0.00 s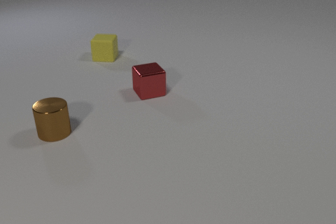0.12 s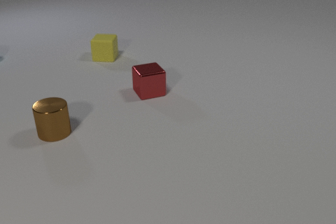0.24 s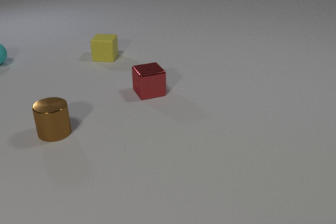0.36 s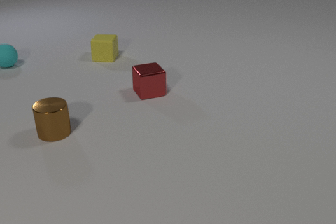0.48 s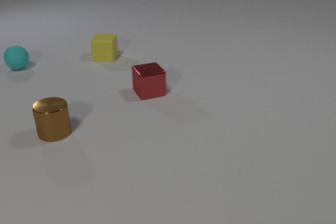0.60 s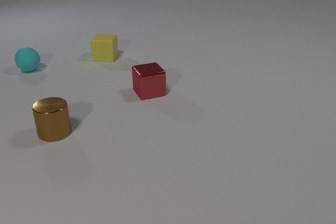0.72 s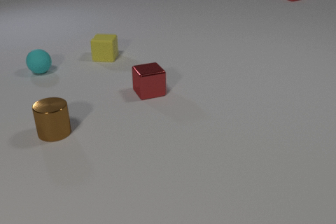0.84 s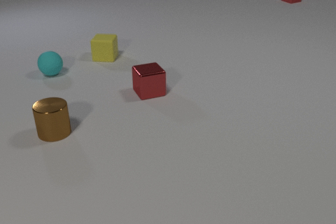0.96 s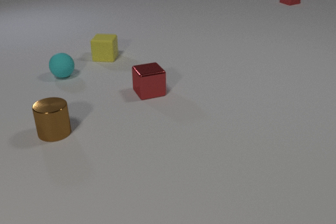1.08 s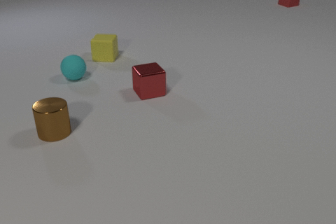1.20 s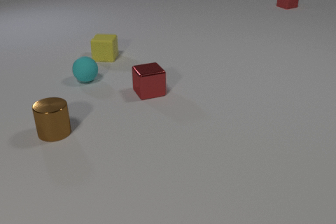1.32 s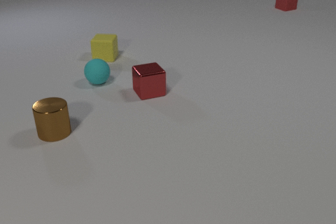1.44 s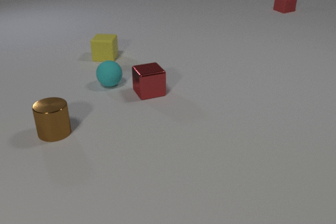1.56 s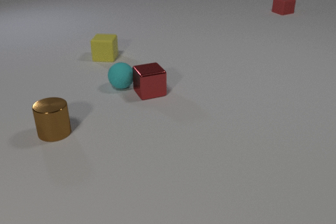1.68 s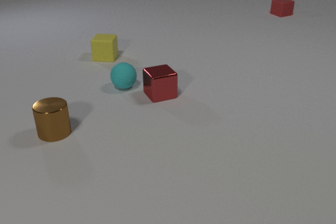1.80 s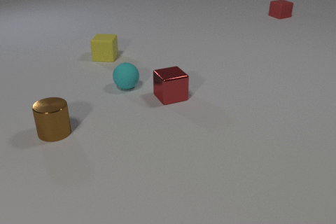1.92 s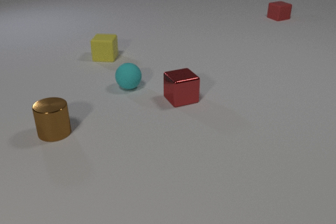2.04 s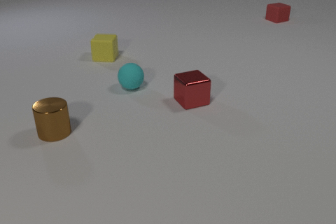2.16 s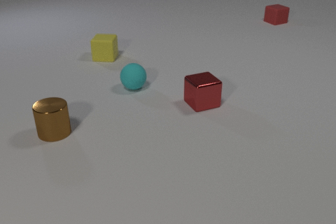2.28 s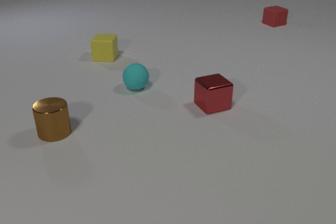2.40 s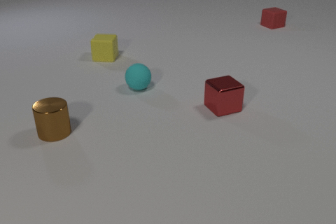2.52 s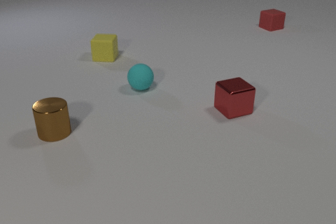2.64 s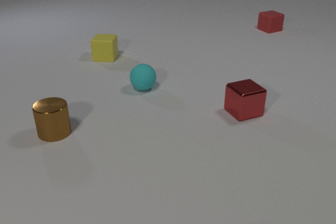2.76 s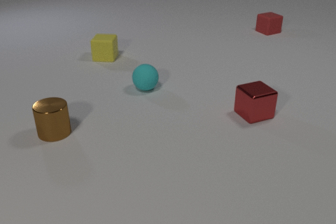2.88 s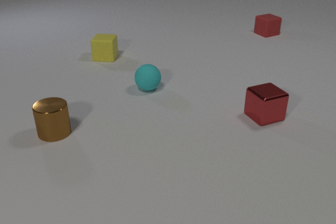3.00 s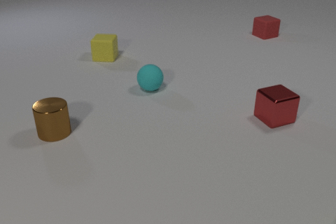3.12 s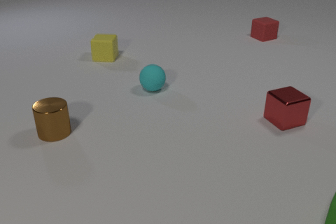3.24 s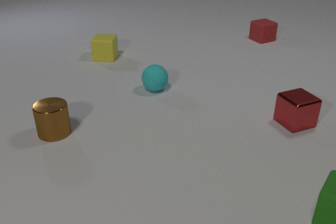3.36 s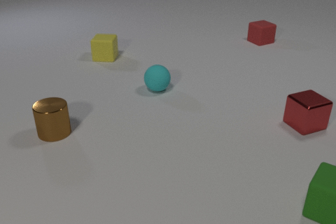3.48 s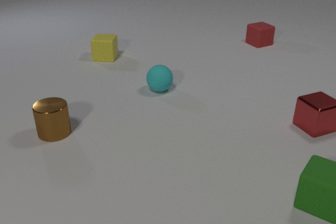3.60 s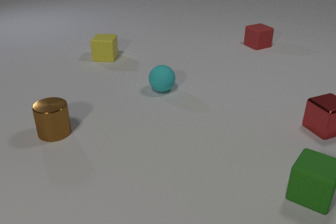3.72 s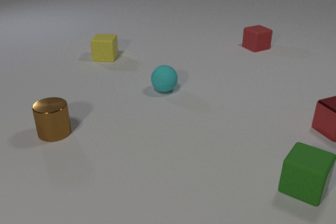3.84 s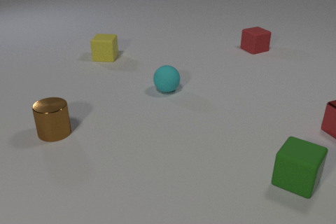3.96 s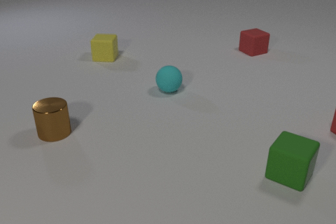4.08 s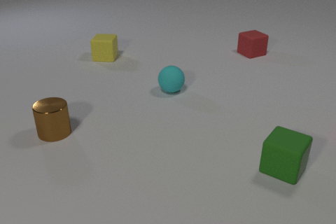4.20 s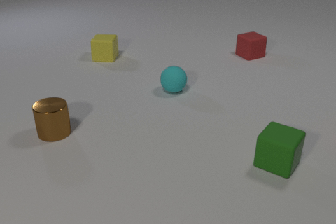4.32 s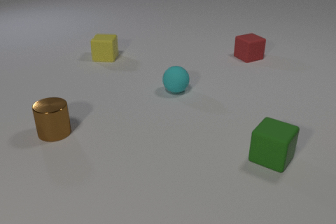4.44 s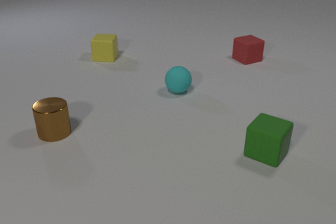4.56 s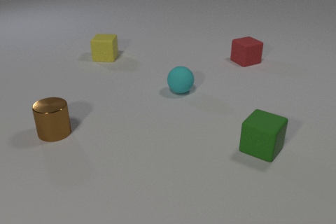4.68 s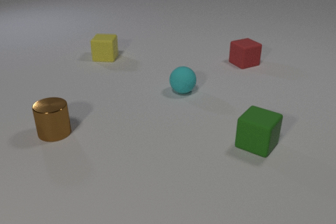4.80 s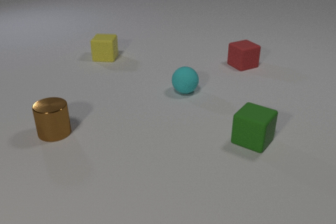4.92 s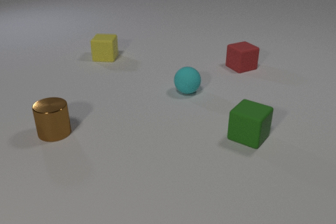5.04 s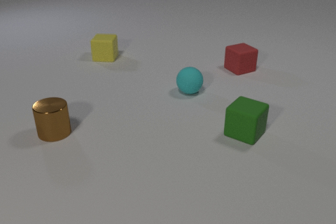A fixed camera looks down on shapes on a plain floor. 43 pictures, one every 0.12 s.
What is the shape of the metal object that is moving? cube.
How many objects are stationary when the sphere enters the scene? 3.
How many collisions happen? 1.
0.00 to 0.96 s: The cyan rubber sphere comes in at the left edge, rolls to the right and toward the camera. The red rubber cube comes in at the top edge, slides toward the camera.
0.96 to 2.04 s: The cyan rubber sphere rolls to the right and toward the camera. The red metal cube slides to the right and toward the camera. The red rubber cube slides toward the camera. The cyan rubber sphere and the red metal cube collide.
2.04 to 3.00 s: The cyan rubber sphere rolls to the right. The red metal cube slides to the right. The red rubber cube slides toward the camera.
3.00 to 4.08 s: The cyan rubber sphere rolls to the right. The red metal cube slides to the right, leaves at the right edge. The red rubber cube slides toward the camera. The green rubber cube comes in at the right edge, slides to the left and away from the camera.
4.08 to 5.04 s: The cyan rubber sphere rolls to the right. The red rubber cube slides toward the camera. The green rubber cube slides away from the camera and to the left.
